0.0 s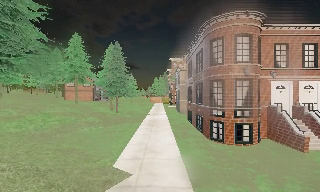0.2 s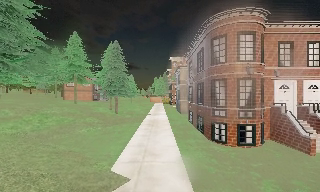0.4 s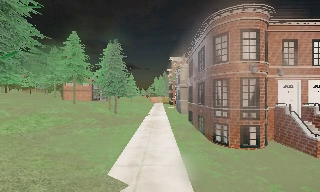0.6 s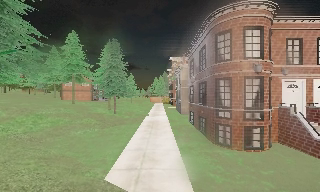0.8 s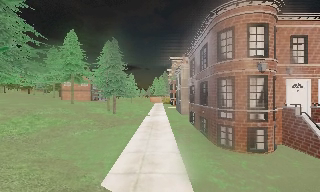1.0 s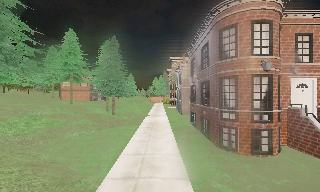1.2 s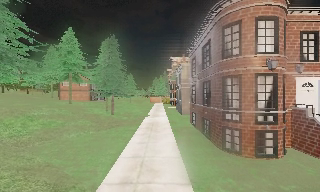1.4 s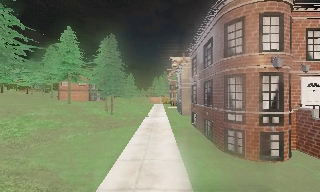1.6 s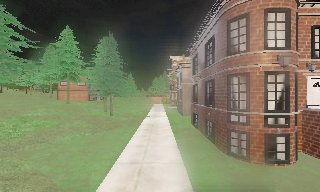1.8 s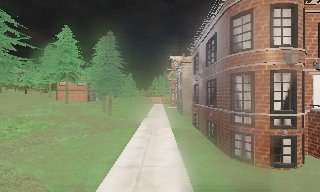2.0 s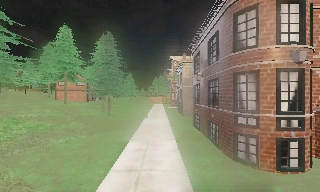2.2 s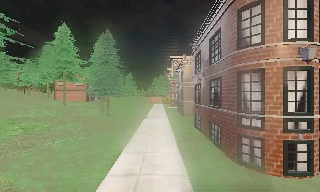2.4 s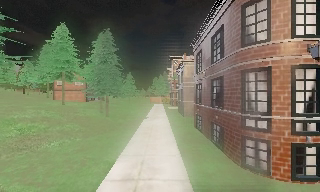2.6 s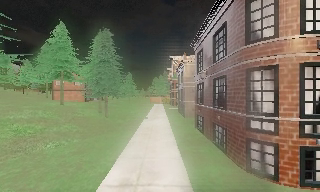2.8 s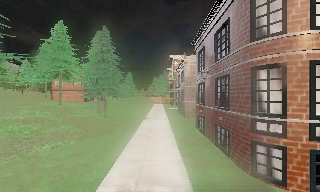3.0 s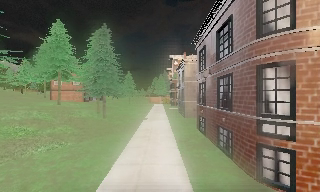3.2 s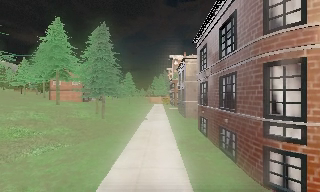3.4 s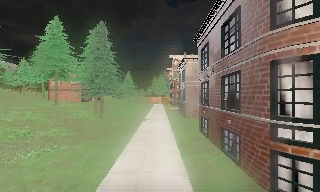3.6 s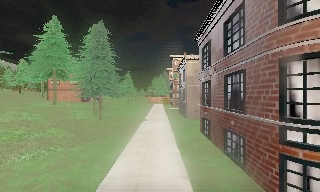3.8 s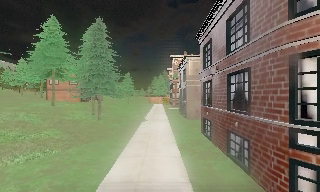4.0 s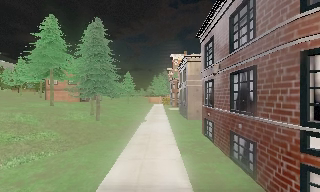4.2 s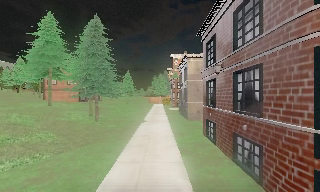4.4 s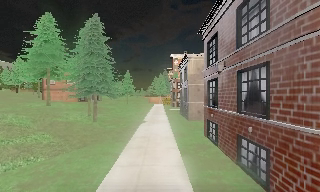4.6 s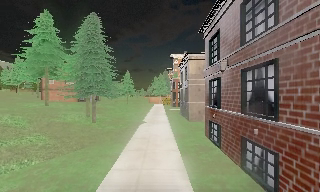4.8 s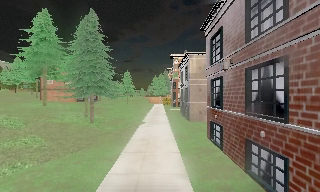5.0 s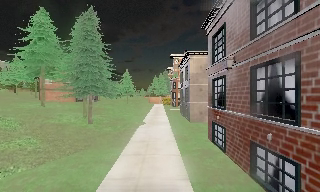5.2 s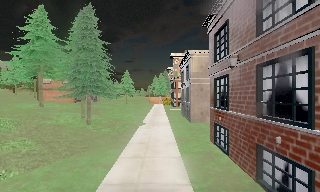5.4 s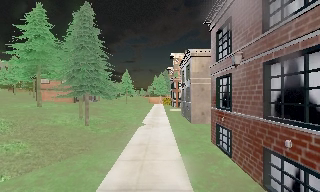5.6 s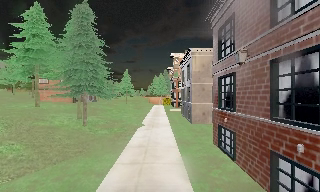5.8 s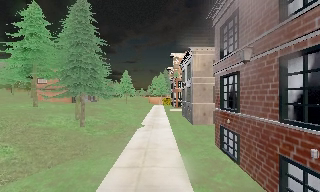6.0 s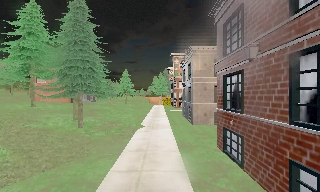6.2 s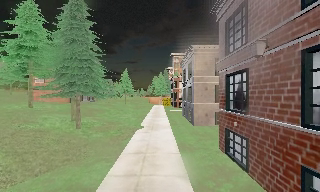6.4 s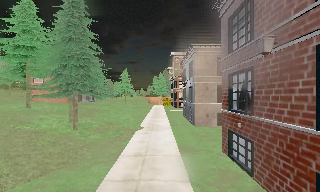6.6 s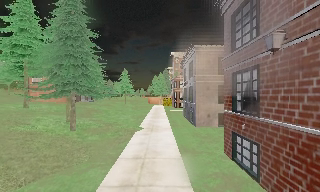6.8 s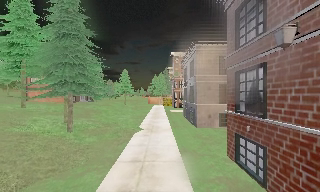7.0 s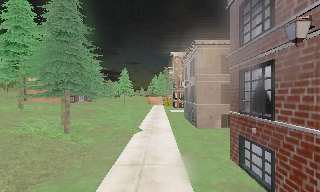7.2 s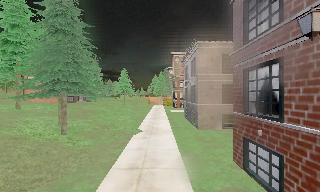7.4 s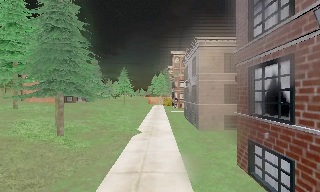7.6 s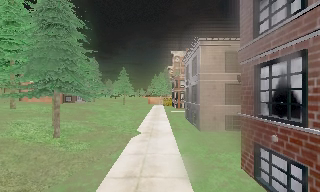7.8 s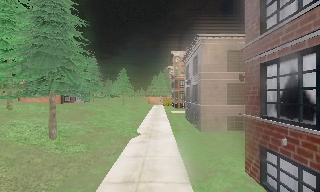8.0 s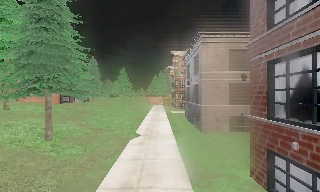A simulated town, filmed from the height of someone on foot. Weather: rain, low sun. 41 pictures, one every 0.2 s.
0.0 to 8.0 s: The camera travels forward, about 12 m, so what stands in front looms larger.
The film runs forward here.
